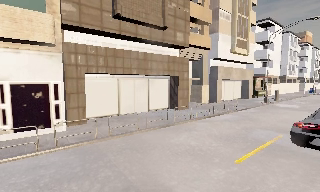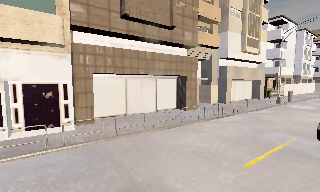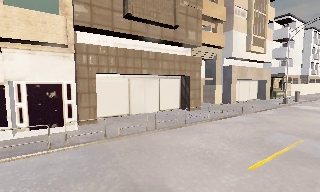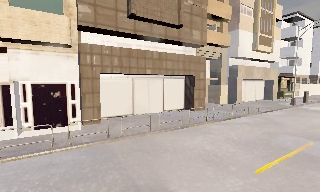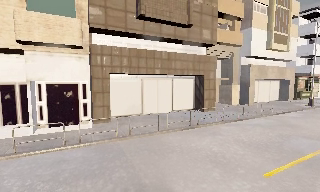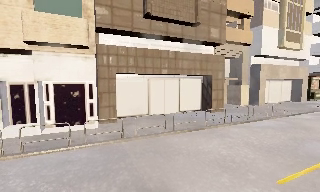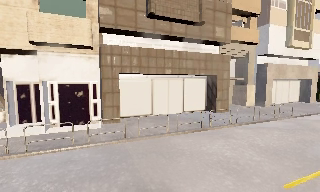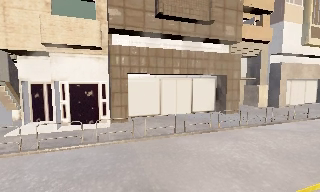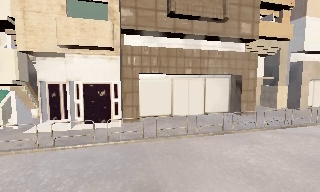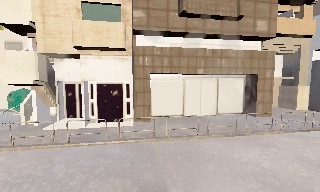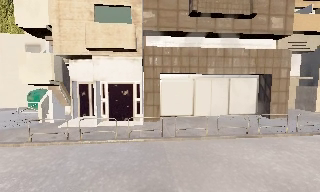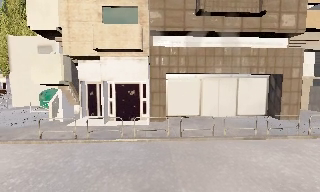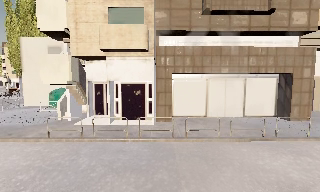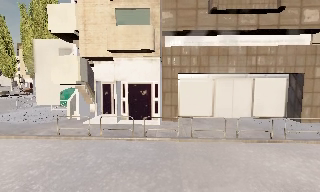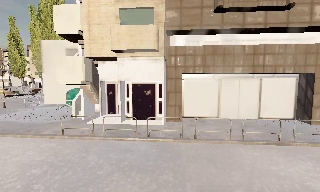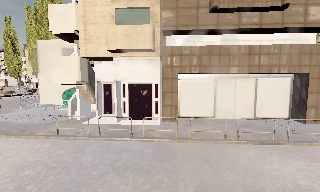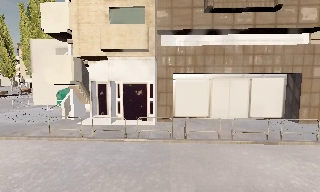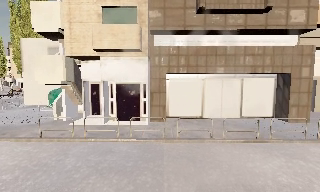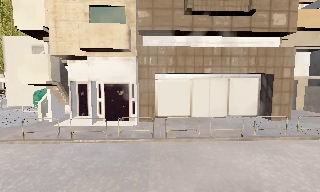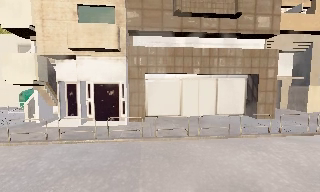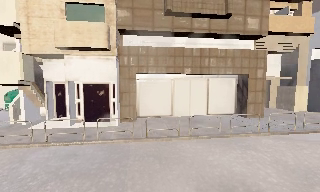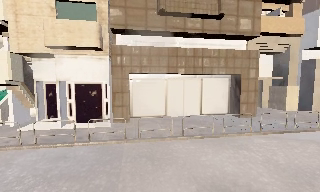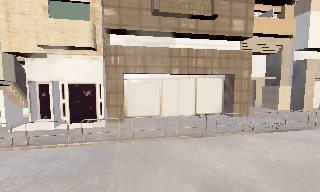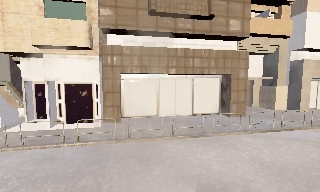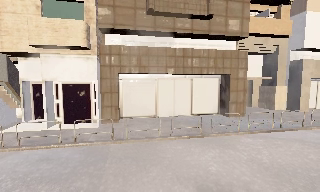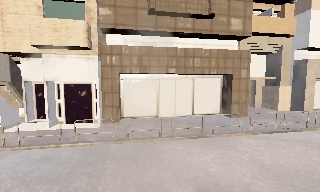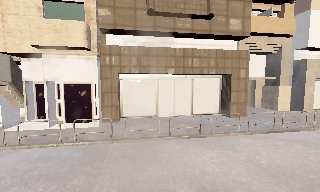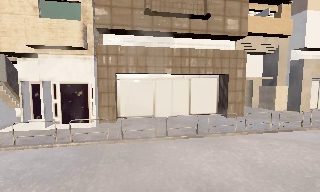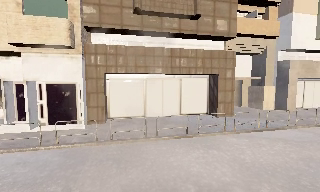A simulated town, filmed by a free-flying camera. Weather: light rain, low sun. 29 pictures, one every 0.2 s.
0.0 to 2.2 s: The camera pans to its left, which is counterclockwise from overhead, by about 35 degrees. It travels to its right and forward, about 1 m.
2.2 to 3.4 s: The camera travels to its right, about 0.5 m.
3.4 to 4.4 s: The camera swings to its right by about 10 degrees, and the scene slides to the left.
4.4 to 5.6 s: The camera travels to its right, about 0.5 m, so close, fixed things drift to the left.
The film runs forward here.
